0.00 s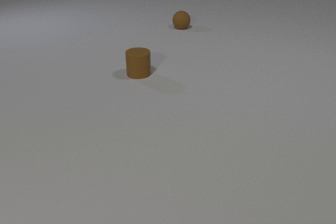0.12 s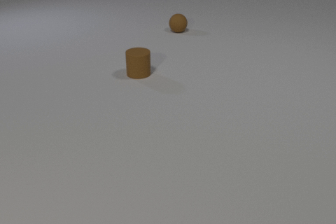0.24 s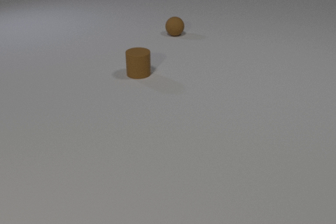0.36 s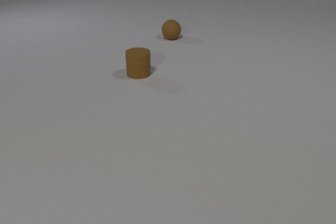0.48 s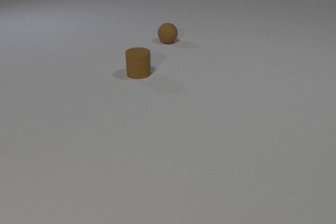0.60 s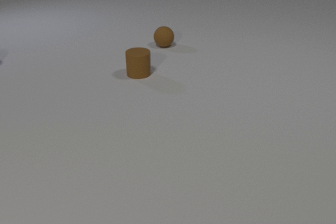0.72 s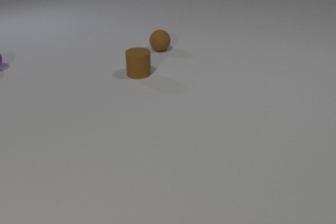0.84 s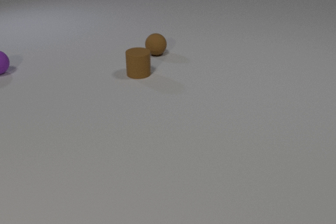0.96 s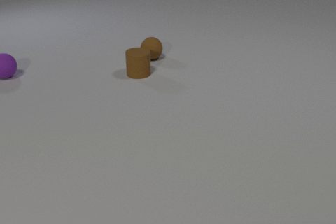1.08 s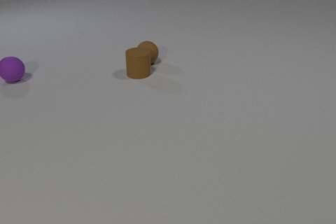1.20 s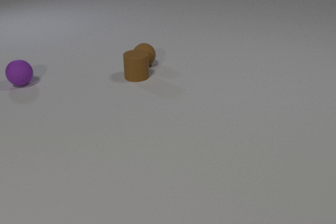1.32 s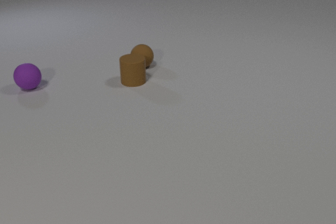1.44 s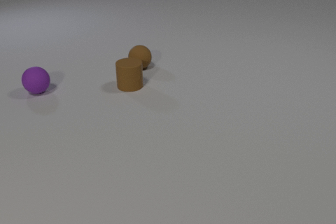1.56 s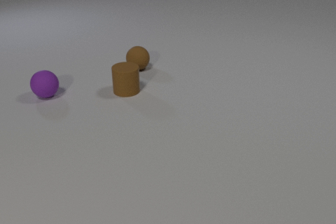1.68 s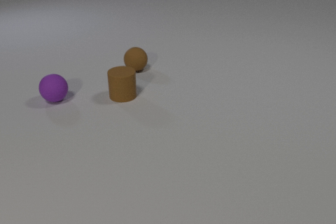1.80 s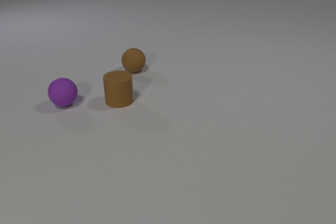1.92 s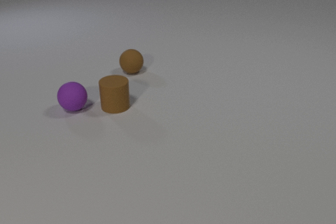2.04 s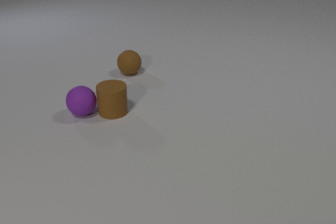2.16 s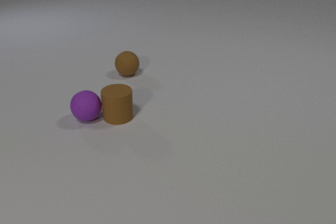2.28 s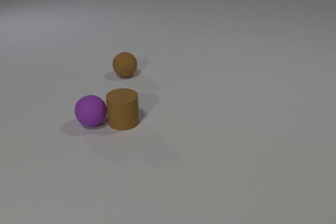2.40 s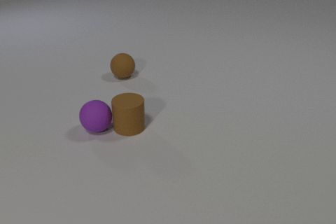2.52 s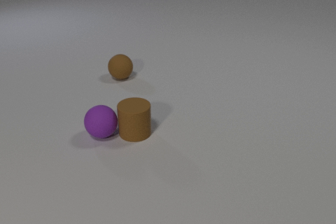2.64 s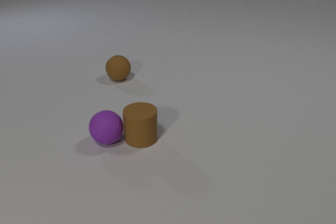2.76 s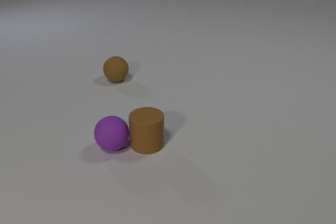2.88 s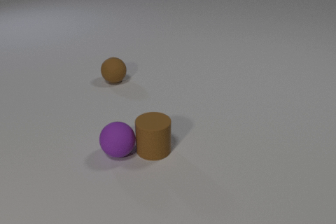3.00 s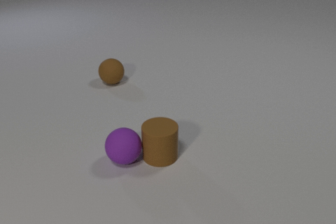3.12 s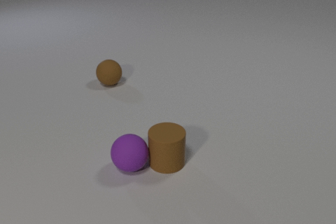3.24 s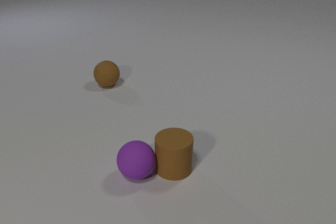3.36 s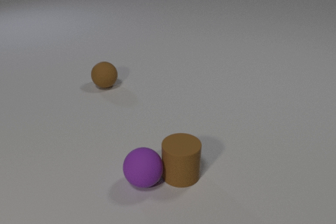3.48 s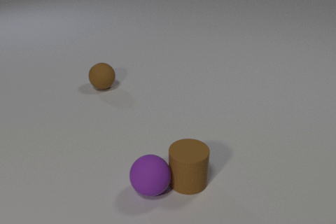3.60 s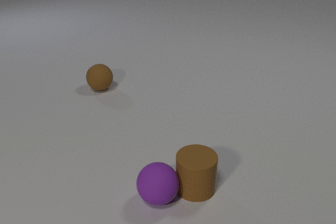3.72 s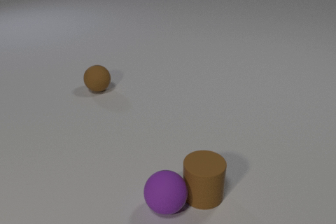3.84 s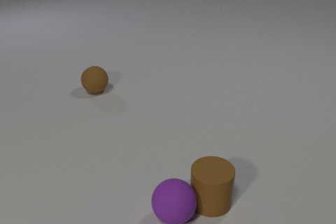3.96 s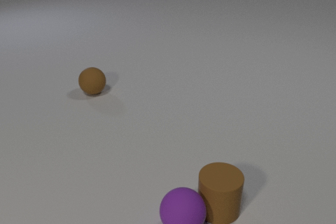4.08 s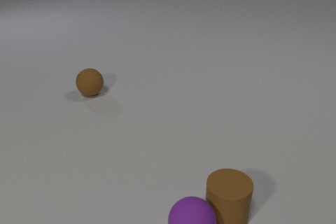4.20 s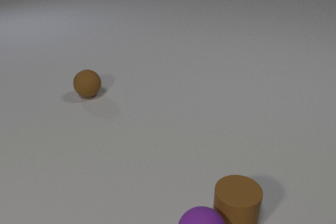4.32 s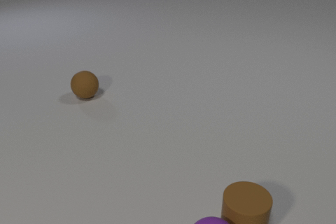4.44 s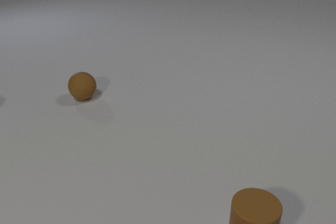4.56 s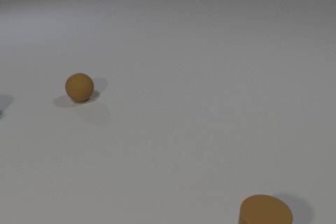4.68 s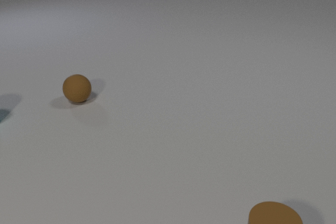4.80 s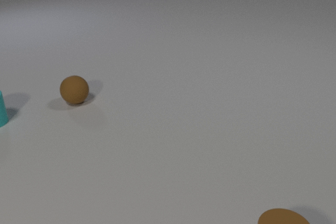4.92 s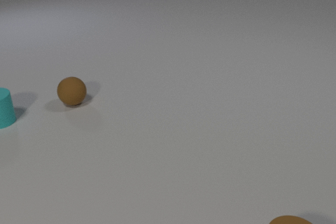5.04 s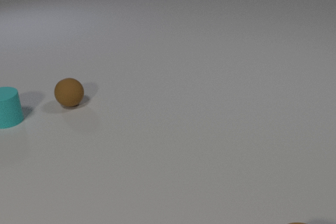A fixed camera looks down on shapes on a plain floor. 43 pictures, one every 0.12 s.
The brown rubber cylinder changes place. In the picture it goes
toward the camera.
The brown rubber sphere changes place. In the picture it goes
toward the camera.
0.00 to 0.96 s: The brown rubber sphere rolls toward the camera. The purple rubber sphere comes in at the left edge, rolls toward the camera and to the right.
0.96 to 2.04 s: The brown rubber sphere rolls toward the camera and to the left. The brown rubber cylinder slides toward the camera. The purple rubber sphere rolls toward the camera and to the right. The brown rubber sphere and the brown rubber cylinder collide. The brown rubber cylinder and the purple rubber sphere collide.
2.04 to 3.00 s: The brown rubber sphere rolls toward the camera and to the left. The brown rubber cylinder slides toward the camera and to the right. The purple rubber sphere rolls toward the camera and to the right.
3.00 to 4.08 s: The brown rubber sphere rolls toward the camera and to the left. The brown rubber cylinder slides toward the camera and to the right. The purple rubber sphere rolls toward the camera and to the right.
4.08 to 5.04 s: The brown rubber sphere rolls to the left and toward the camera. The brown rubber cylinder slides to the right and toward the camera. The cyan rubber cylinder comes in at the left edge, slides to the right. The purple rubber sphere rolls toward the camera and to the right, leaves at the bottom edge.
Are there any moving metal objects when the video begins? no.
How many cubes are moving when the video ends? 0.
How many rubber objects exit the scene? 2.
